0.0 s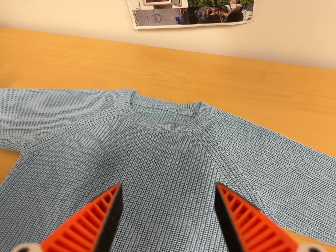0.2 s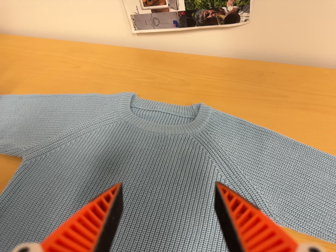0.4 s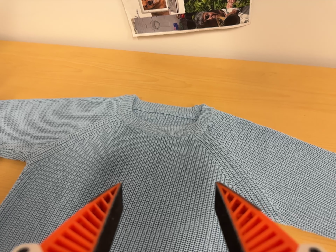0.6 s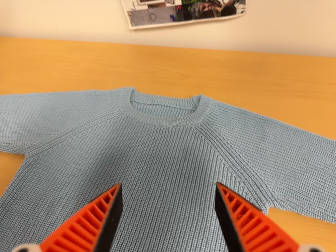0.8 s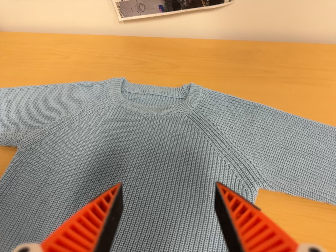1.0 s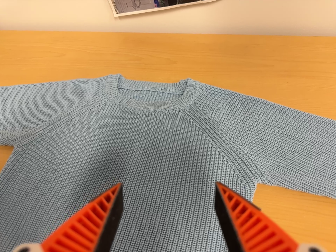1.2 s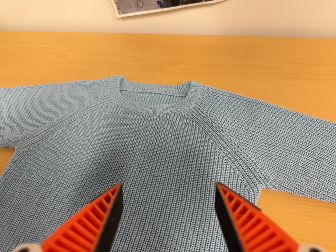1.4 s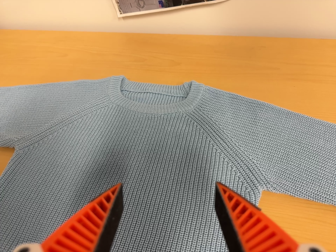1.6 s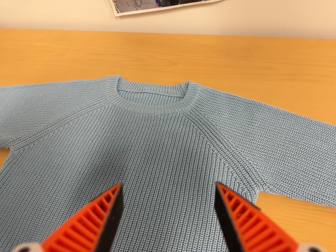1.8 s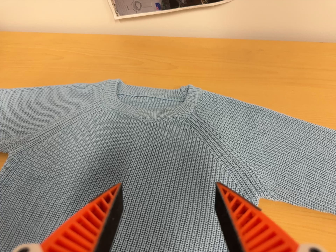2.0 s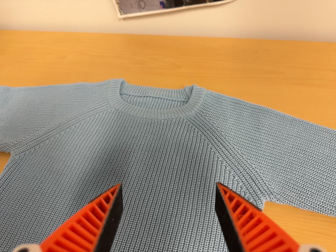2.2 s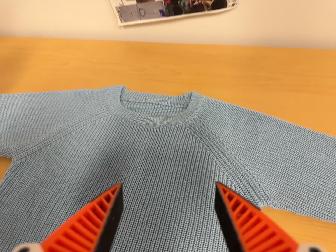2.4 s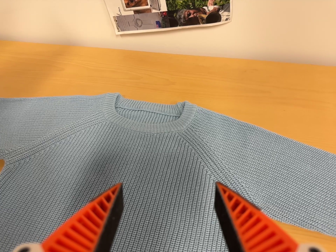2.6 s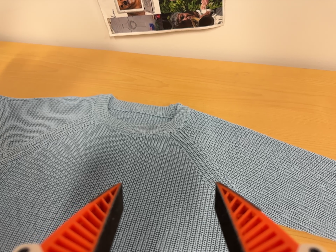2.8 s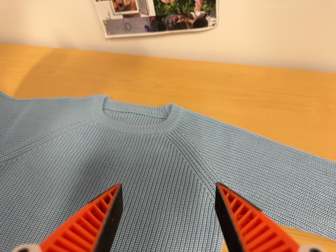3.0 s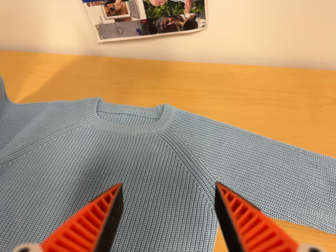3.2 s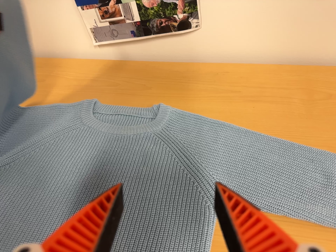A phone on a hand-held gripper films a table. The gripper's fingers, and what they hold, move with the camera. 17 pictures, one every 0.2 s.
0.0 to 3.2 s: The camera travels to its right, about 6 cm, so close, fixed things drift to the left.
The film runs forward here.
